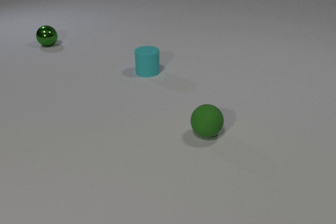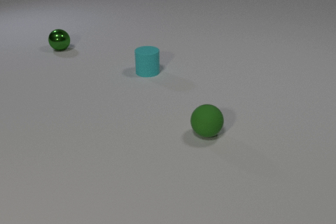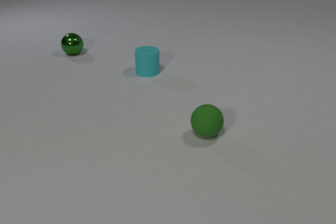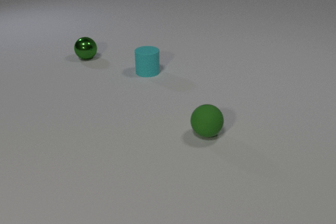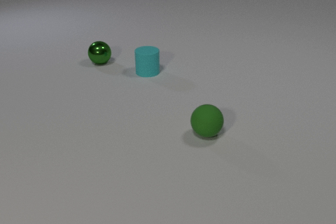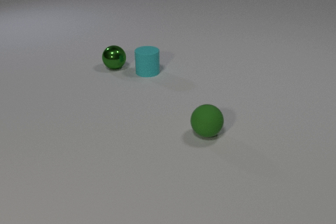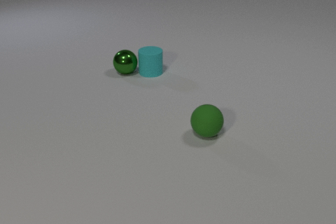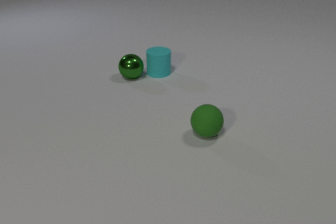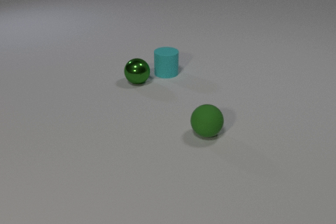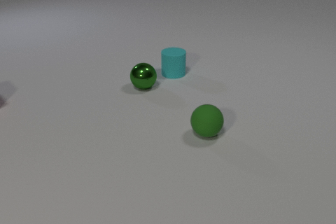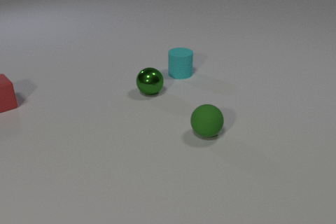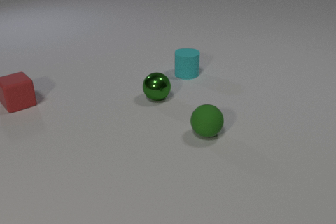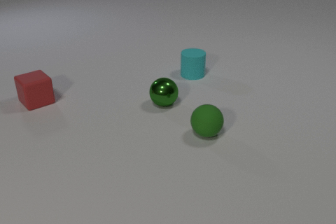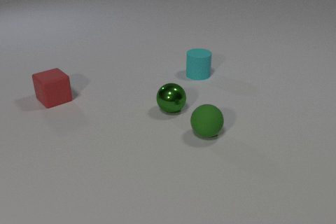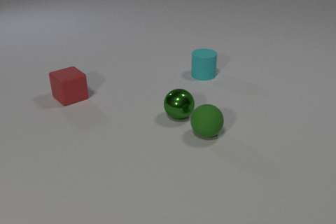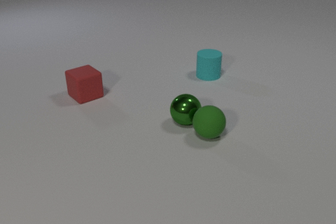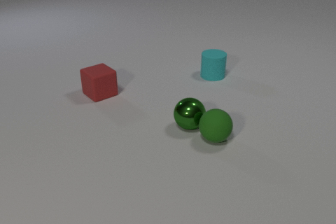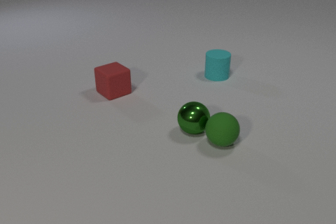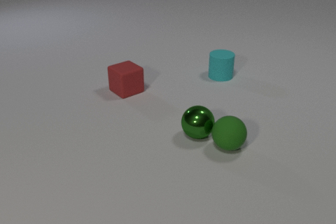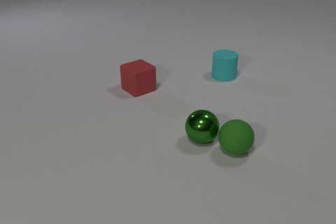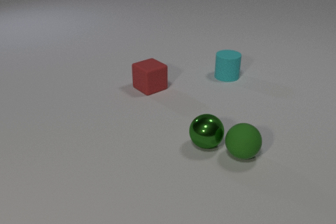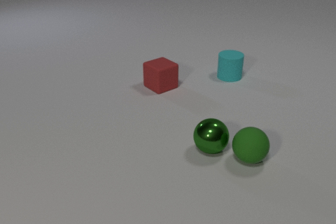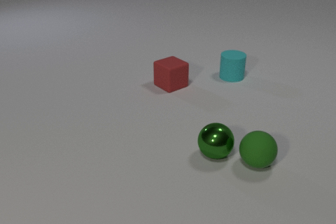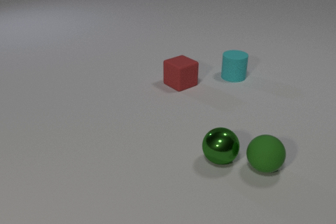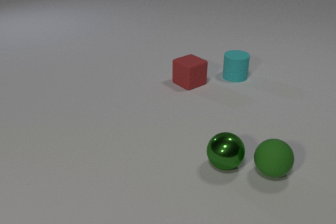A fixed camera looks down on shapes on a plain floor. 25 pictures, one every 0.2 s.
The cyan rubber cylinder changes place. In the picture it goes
to the right.
The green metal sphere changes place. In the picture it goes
toward the camera.
0.0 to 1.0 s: The green metal sphere rolls toward the camera and to the right.
1.0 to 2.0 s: The green metal sphere rolls toward the camera and to the right. The cyan rubber cylinder slides to the right. The red rubber cube comes in at the left edge, slides to the right. The green metal sphere and the cyan rubber cylinder collide.
2.0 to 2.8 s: The green metal sphere rolls toward the camera and to the right. The cyan rubber cylinder slides to the right. The red rubber cube slides to the right.
2.8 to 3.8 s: The green metal sphere rolls toward the camera and to the right. The cyan rubber cylinder slides to the right. The green rubber sphere rolls to the right and toward the camera. The red rubber cube slides to the right. The green metal sphere and the green rubber sphere collide.
3.8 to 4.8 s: The green metal sphere rolls toward the camera and to the right. The cyan rubber cylinder slides to the right. The green rubber sphere rolls to the right and toward the camera. The red rubber cube slides to the right.
What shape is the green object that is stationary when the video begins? sphere.
What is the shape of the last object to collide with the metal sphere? sphere.
Are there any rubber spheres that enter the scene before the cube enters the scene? no.
